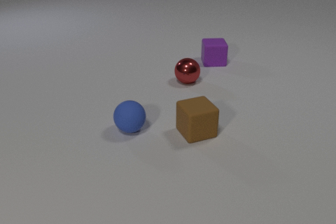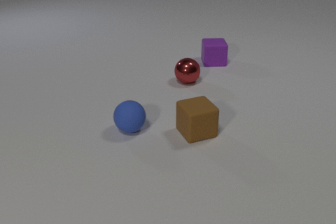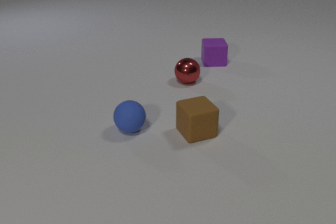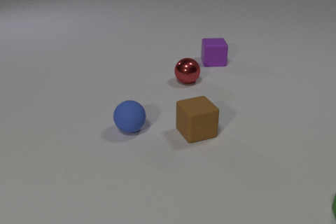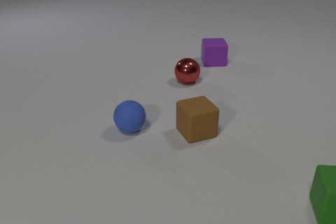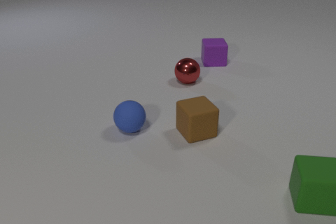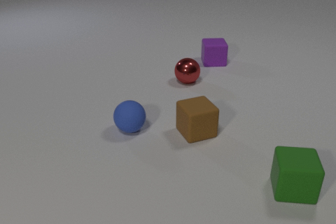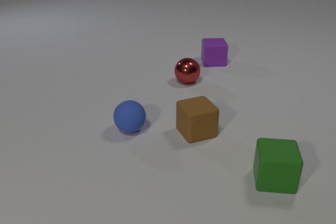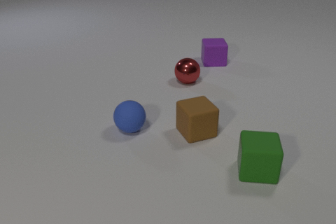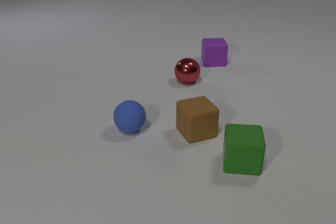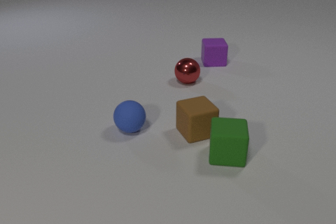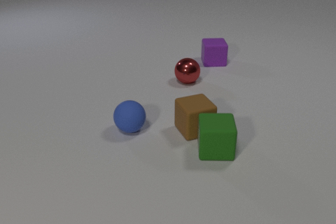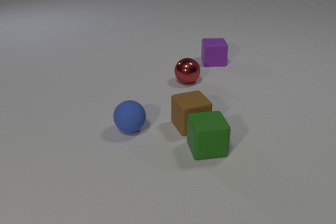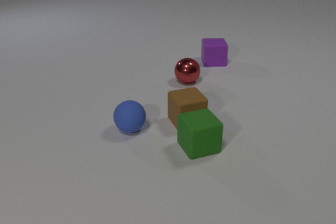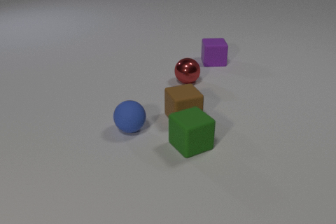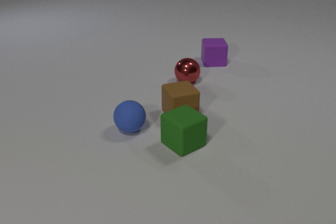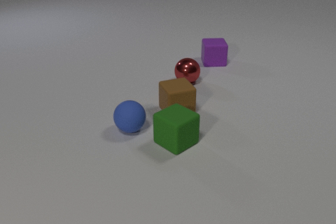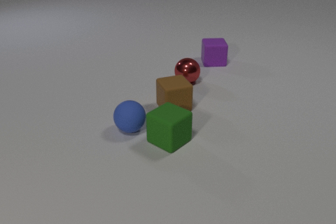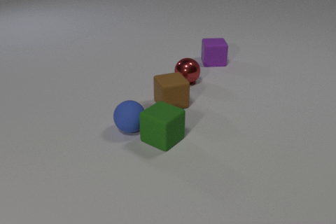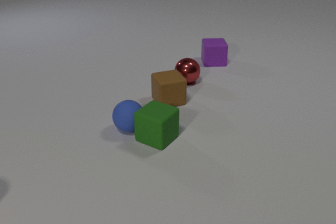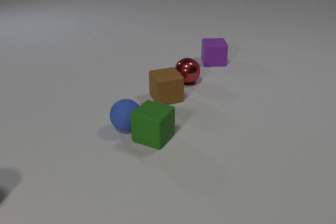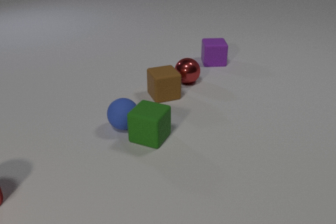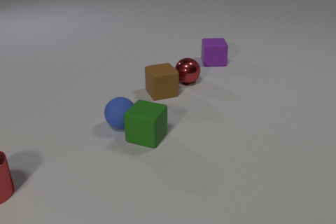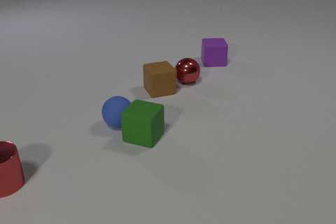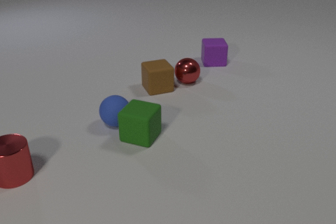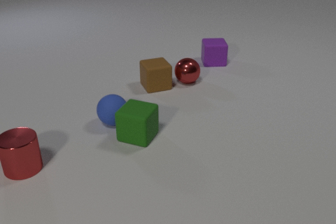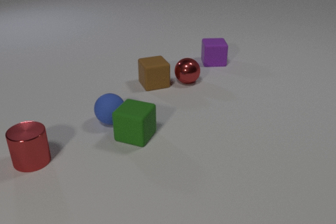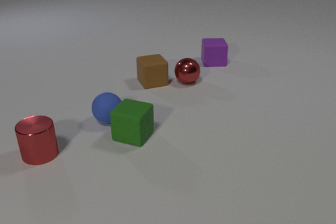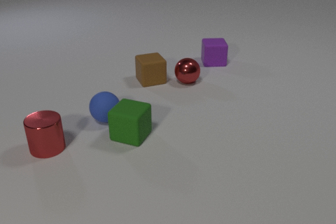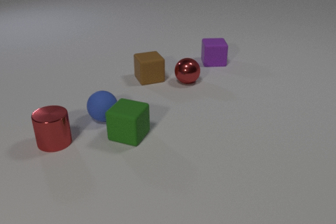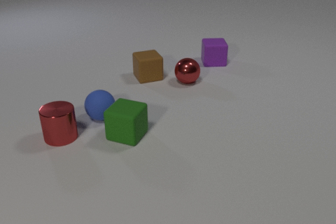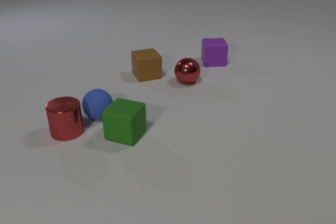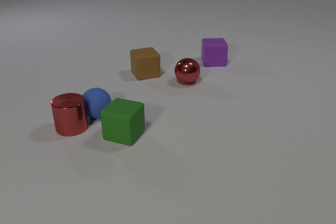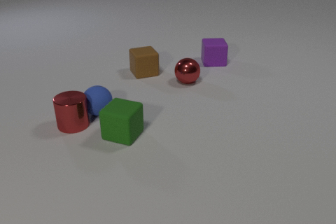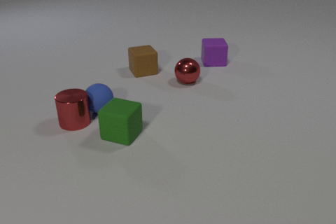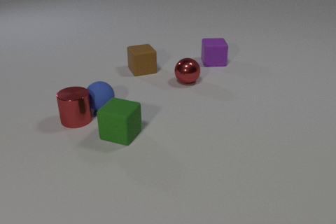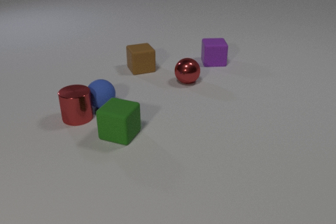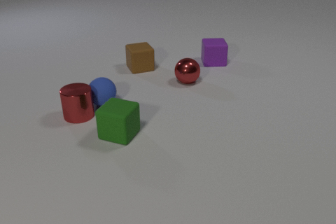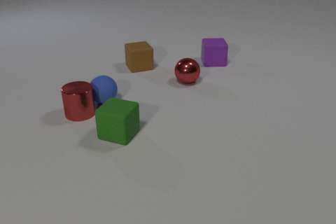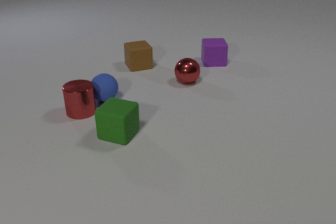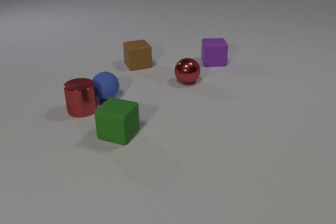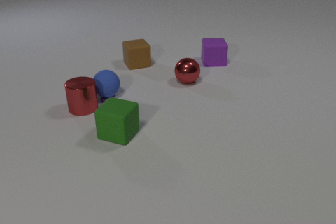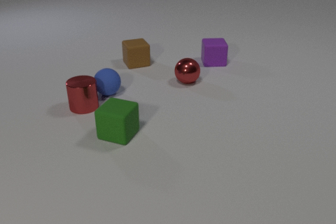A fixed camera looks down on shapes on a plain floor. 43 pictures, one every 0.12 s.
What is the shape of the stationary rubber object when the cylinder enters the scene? cube.
How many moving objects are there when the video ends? 3.
What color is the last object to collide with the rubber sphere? red.
0.00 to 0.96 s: The green rubber cube comes in at the right edge, slides to the left and away from the camera.
0.96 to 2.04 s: The green rubber cube slides to the left and away from the camera, spins so that its near face slides to the right, counterclockwise seen from above. The brown rubber cube slides away from the camera and to the left. The green rubber cube and the brown rubber cube collide.
2.04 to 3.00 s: The green rubber cube slides to the left. The brown rubber cube slides away from the camera and to the left. The blue rubber sphere rolls to the left and away from the camera. The red metal cylinder comes in at the left edge, slides to the right and away from the camera. The green rubber cube and the blue rubber sphere collide.
3.00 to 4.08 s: The green rubber cube slides to the left. The brown rubber cube slides away from the camera. The blue rubber sphere rolls away from the camera and to the left. The red metal cylinder slides away from the camera and to the right. The blue rubber sphere and the red metal cylinder collide.
4.08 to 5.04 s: The brown rubber cube slides away from the camera. The blue rubber sphere rolls away from the camera. The red metal cylinder slides away from the camera.
